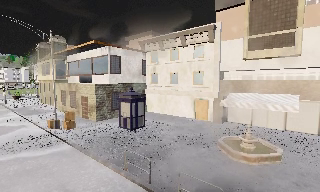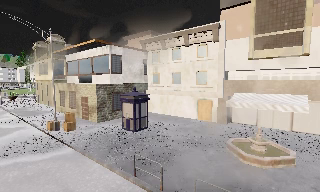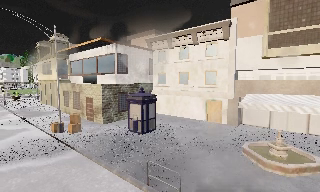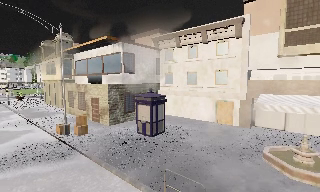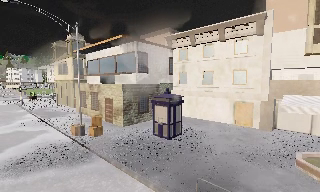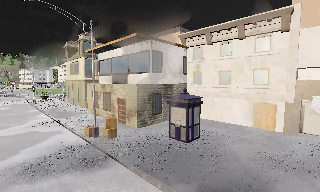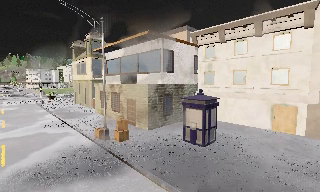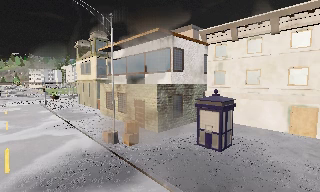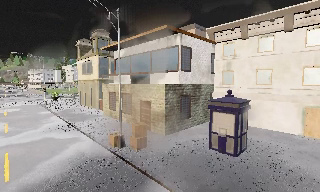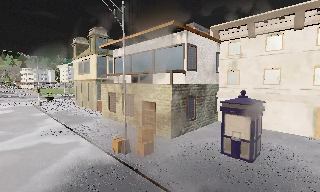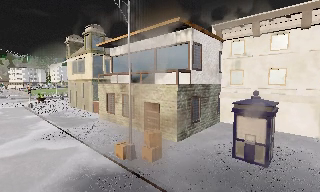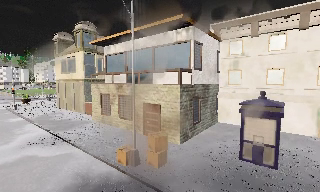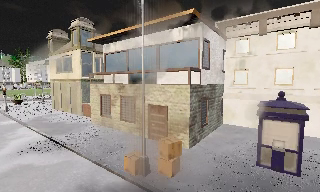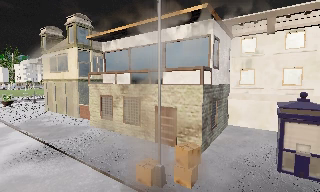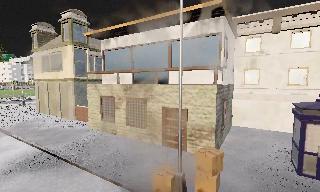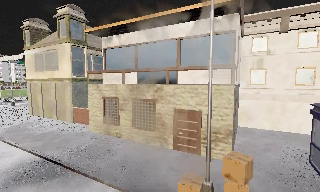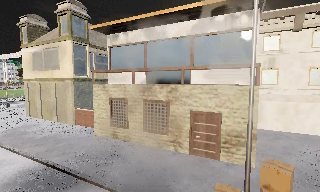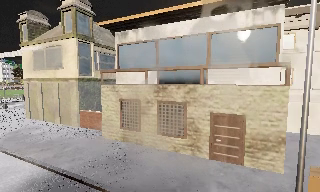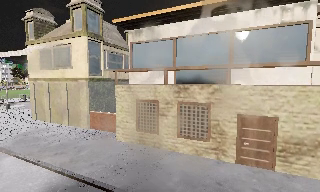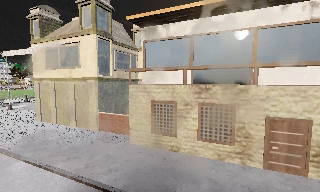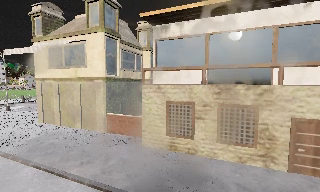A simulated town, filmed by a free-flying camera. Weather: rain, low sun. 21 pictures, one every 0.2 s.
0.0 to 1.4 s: The camera travels to its left and forward, about 5 m, so close, fixed things drift to the right.
1.4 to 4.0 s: The camera pans to its right, which is clockwise from overhead, by about 25 degrees. It travels to its left and forward, about 13 m, so close, fixed things drift to the right.
The film runs forward here.
